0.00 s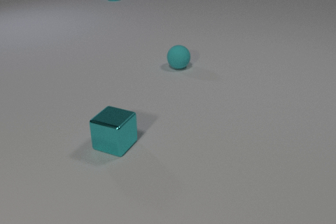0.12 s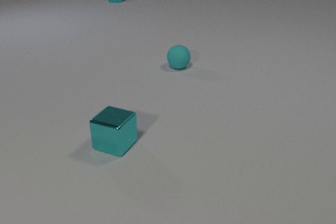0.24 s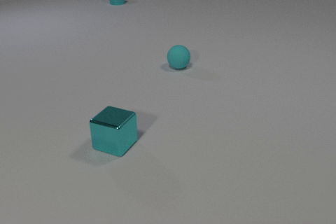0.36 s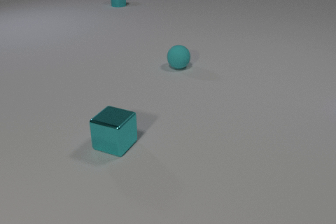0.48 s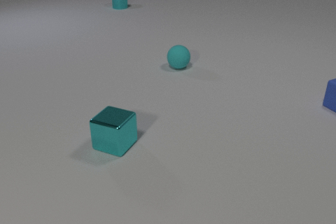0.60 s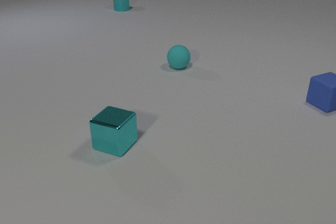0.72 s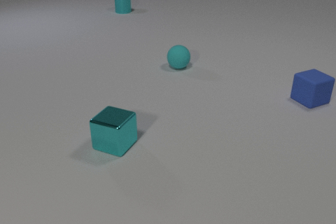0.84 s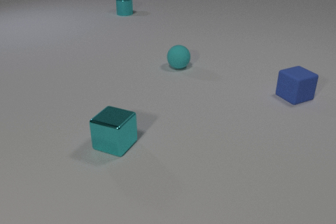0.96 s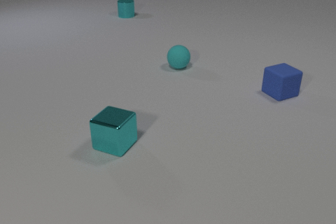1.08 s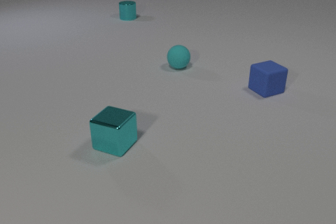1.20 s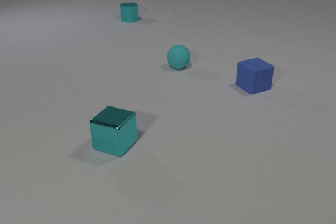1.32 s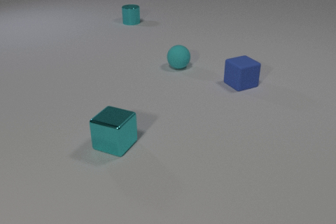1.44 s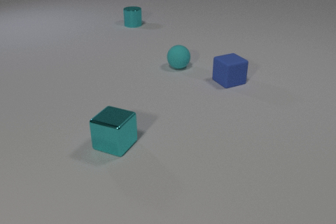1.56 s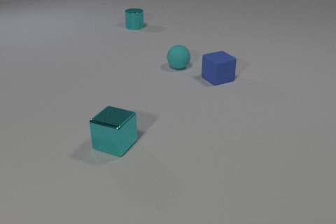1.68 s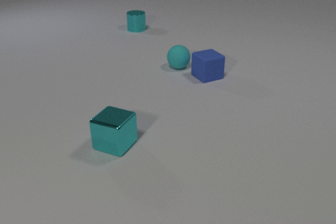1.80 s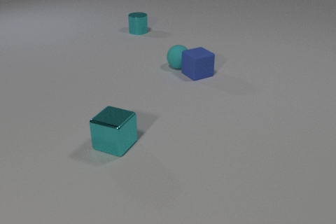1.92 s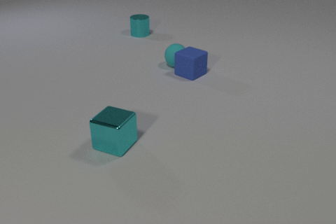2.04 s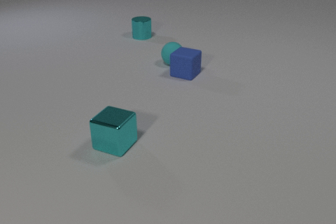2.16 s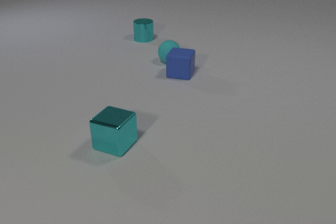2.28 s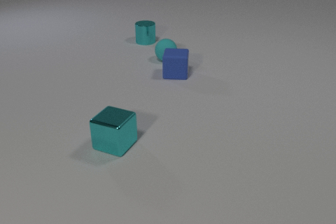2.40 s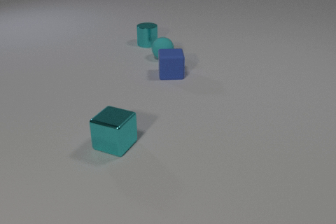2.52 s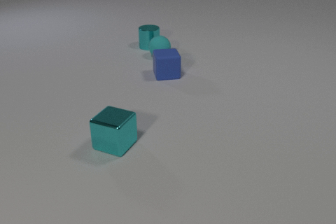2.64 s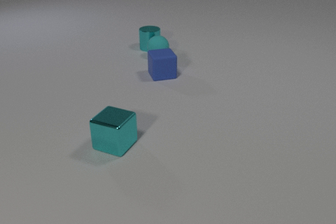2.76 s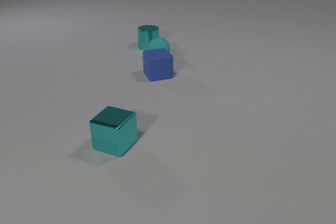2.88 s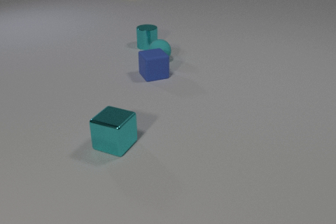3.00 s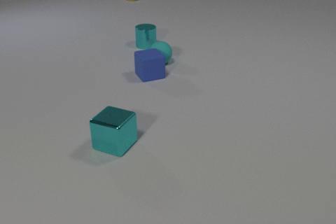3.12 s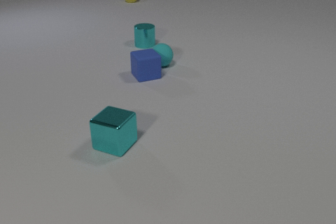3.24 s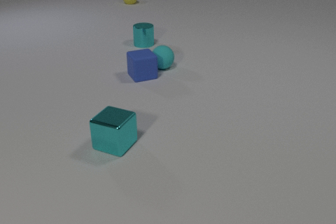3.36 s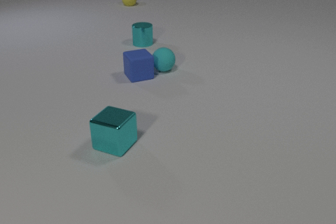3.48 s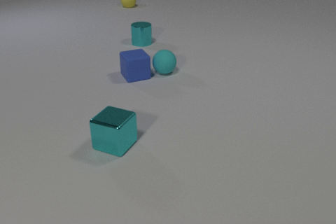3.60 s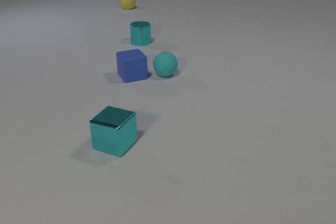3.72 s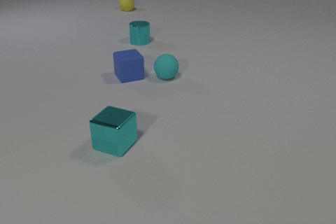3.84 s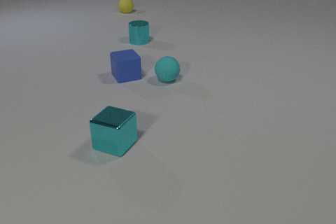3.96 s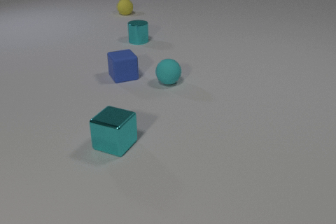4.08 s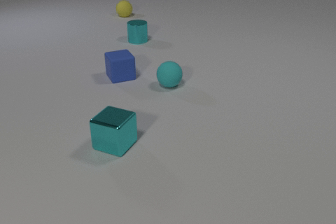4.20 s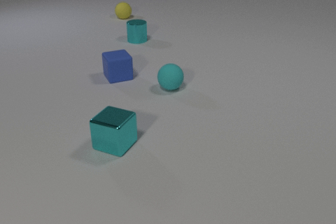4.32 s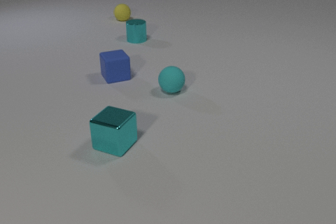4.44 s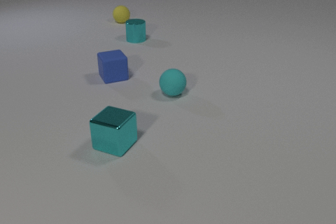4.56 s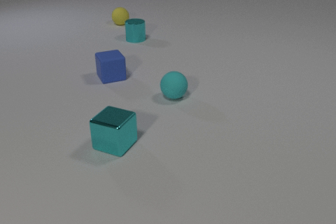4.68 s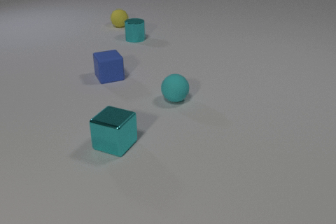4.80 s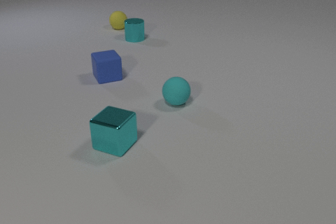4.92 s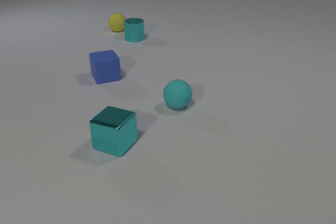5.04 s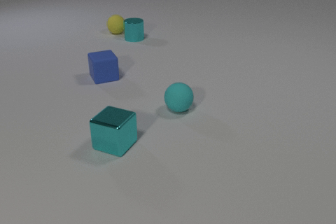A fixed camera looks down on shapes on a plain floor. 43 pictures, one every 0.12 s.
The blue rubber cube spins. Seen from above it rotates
counterclockwise.
The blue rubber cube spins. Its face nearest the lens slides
to the right.
0.00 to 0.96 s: The blue rubber cube comes in at the right edge, slides to the left. The cyan metal cylinder slides toward the camera.
0.96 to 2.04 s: The blue rubber cube slides to the left, spins so that its near face slides to the right, counterclockwise seen from above. The cyan rubber sphere rolls away from the camera and to the left. The cyan metal cylinder slides toward the camera. The blue rubber cube and the cyan rubber sphere collide.
2.04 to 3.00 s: The blue rubber cube slides to the left, spins so that its near face slides to the right, counterclockwise seen from above. The cyan rubber sphere rolls to the left. The yellow rubber sphere comes in at the top edge, rolls toward the camera. The cyan metal cylinder slides toward the camera. The cyan rubber sphere and the cyan metal cylinder collide.
3.00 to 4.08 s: The blue rubber cube slides to the left. The cyan rubber sphere rolls toward the camera. The yellow rubber sphere rolls toward the camera. The cyan metal cylinder slides away from the camera and to the left.
4.08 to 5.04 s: The blue rubber cube slides to the left. The cyan rubber sphere rolls toward the camera. The yellow rubber sphere rolls toward the camera. The cyan metal cylinder slides away from the camera.
How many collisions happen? 2.
What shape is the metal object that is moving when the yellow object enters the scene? cylinder.
How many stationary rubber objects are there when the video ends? 0.
